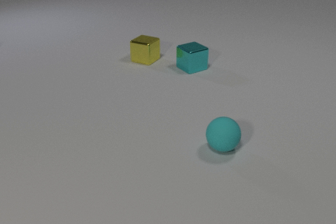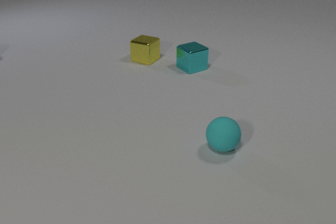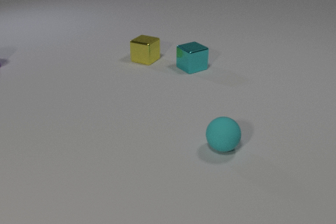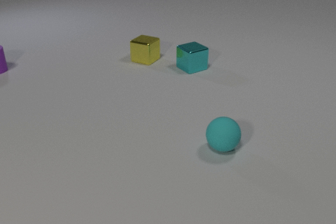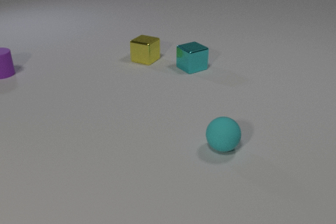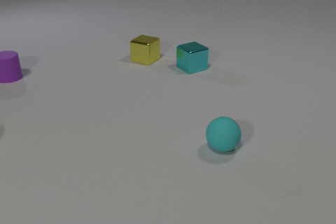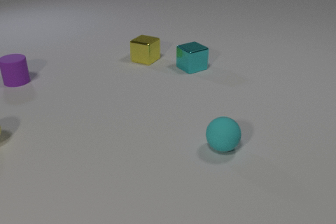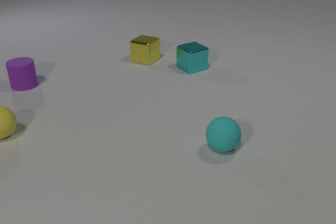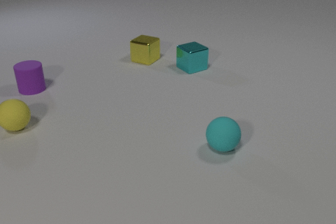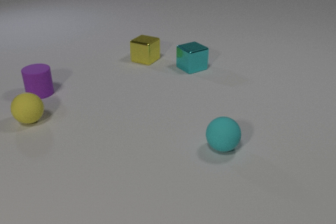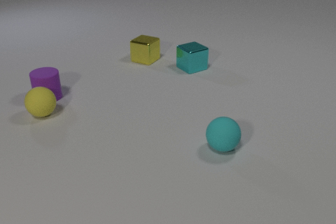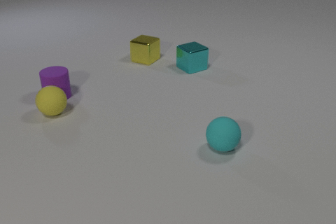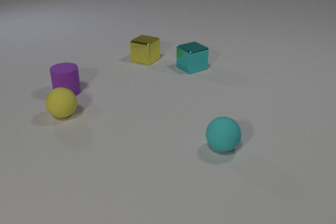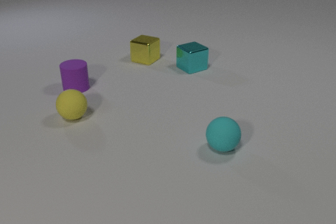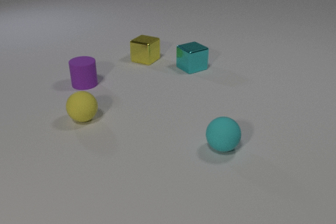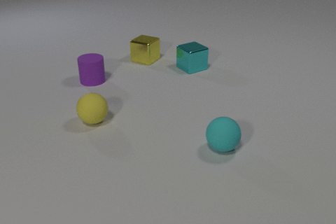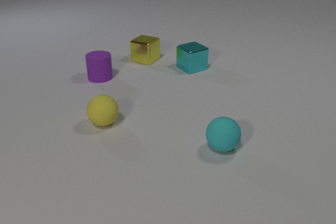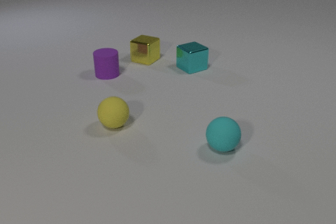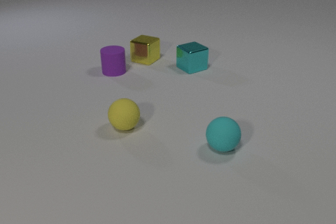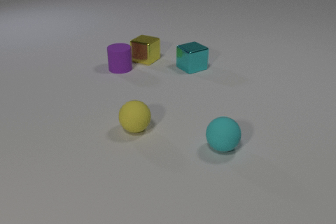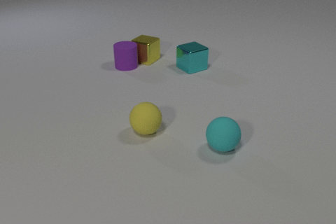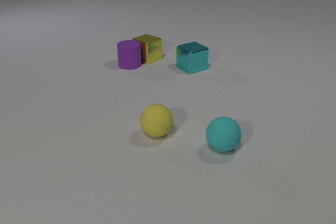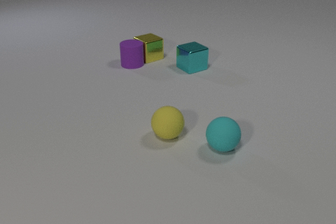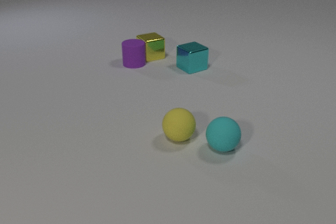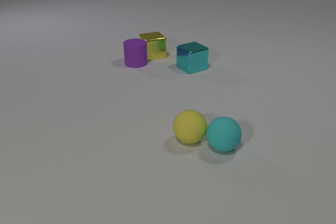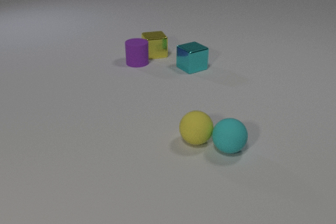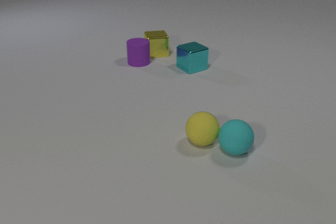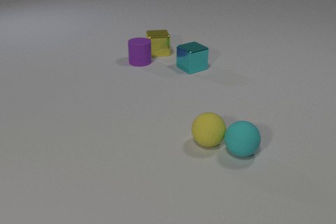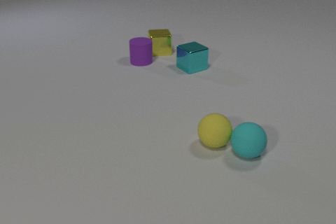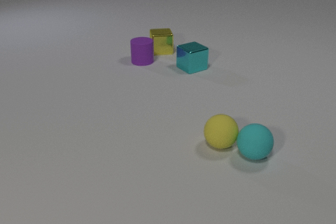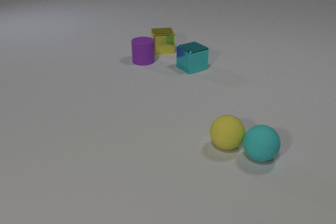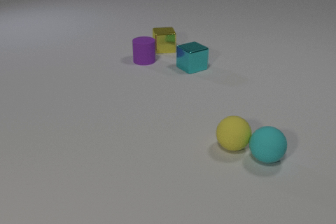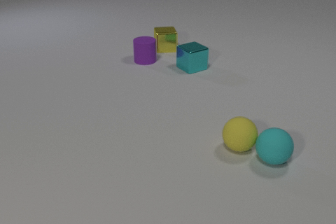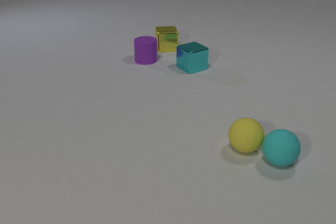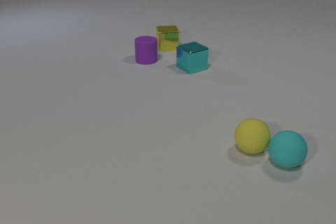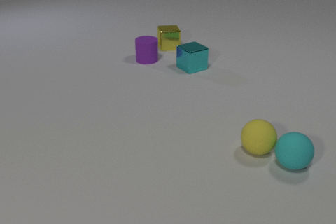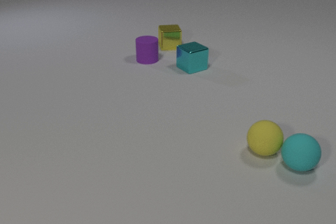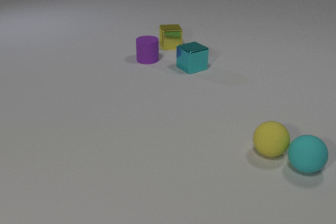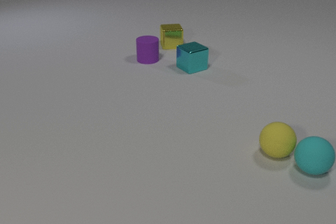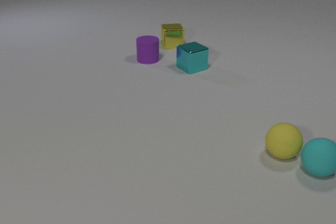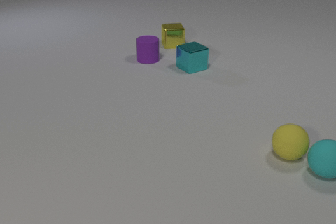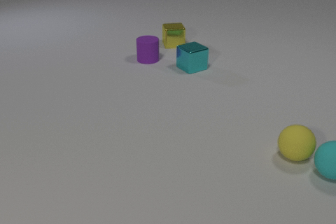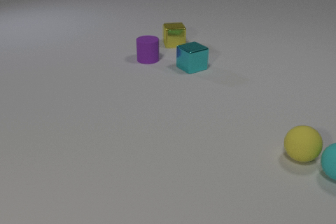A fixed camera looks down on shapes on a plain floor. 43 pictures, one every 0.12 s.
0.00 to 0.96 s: The yellow rubber sphere comes in at the left edge, rolls to the right and away from the camera. The purple rubber cylinder comes in at the left edge, slides toward the camera and to the right.
0.96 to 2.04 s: The yellow rubber sphere rolls to the right. The purple rubber cylinder slides to the right. The yellow rubber sphere and the purple rubber cylinder collide.
2.04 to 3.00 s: The yellow rubber sphere rolls to the right. The purple rubber cylinder slides to the right and away from the camera. The yellow metal cube slides away from the camera and to the right, spins so that its near face slides to the left, clockwise seen from above. The purple rubber cylinder and the yellow metal cube collide. The yellow rubber sphere and the cyan rubber sphere collide.
3.00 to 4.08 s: The yellow rubber sphere rolls to the right. The purple rubber cylinder slides to the right and away from the camera. The yellow metal cube slides away from the camera and to the right. The cyan rubber sphere rolls to the right.
4.08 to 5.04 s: The yellow rubber sphere rolls to the right. The yellow metal cube slides away from the camera and to the right. The cyan rubber sphere rolls to the right.
How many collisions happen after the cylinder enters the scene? 3.
Are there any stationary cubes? yes.
How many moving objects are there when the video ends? 3.
